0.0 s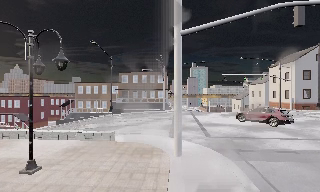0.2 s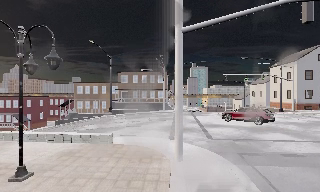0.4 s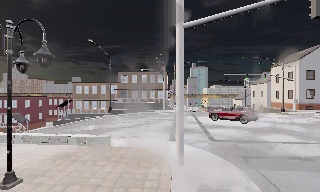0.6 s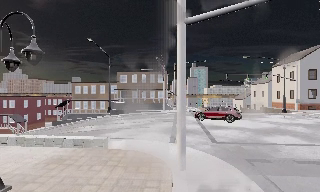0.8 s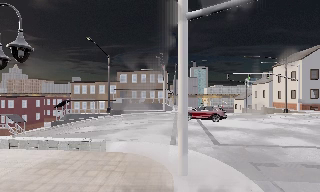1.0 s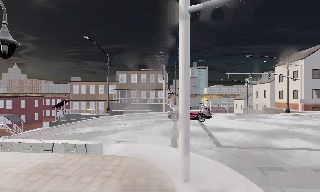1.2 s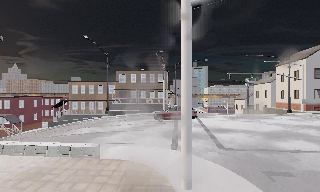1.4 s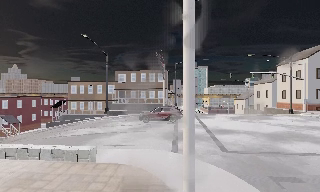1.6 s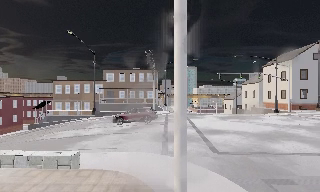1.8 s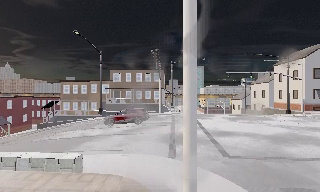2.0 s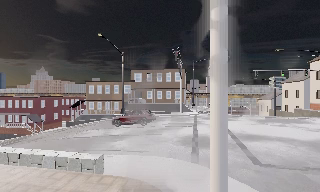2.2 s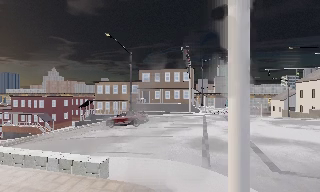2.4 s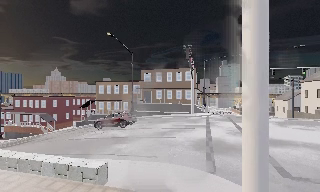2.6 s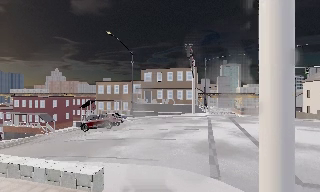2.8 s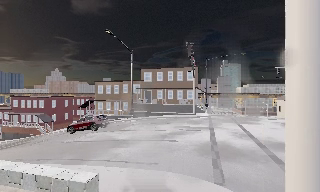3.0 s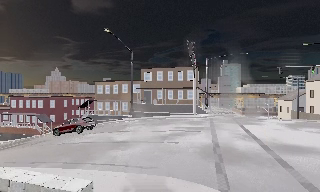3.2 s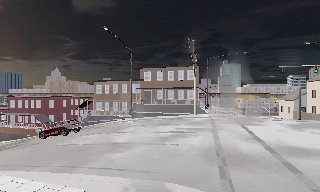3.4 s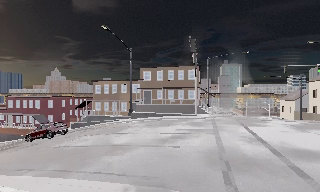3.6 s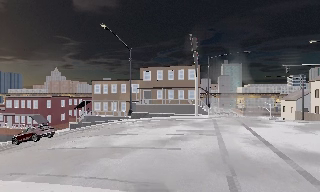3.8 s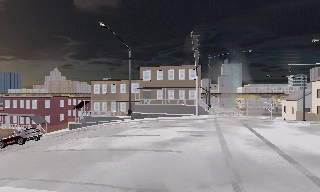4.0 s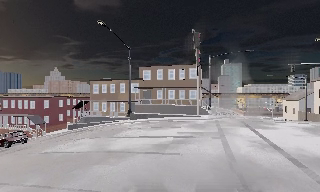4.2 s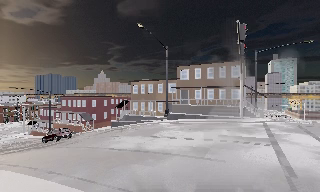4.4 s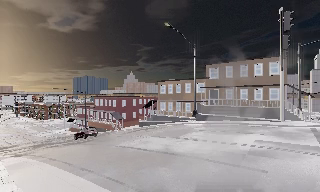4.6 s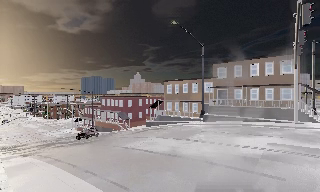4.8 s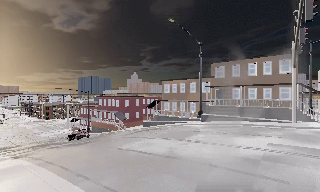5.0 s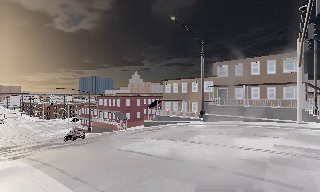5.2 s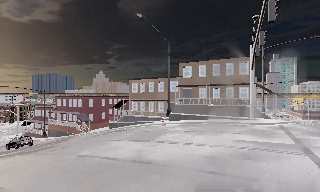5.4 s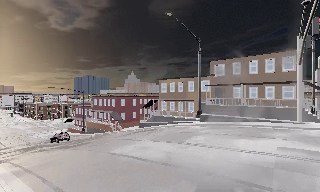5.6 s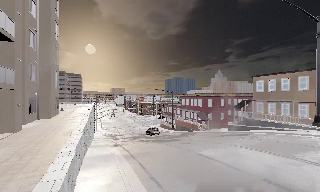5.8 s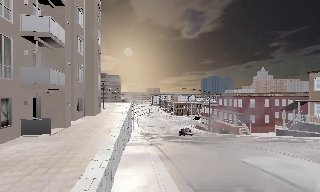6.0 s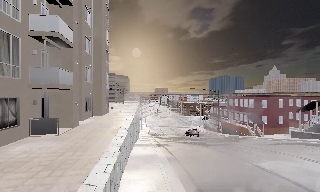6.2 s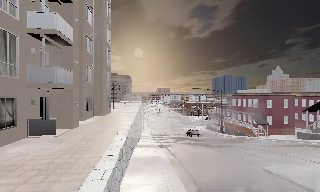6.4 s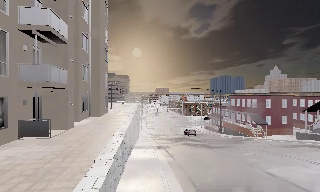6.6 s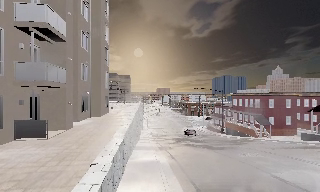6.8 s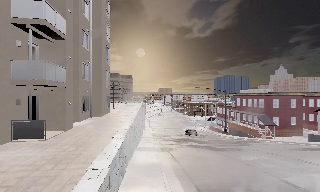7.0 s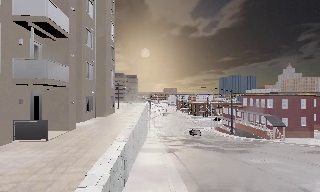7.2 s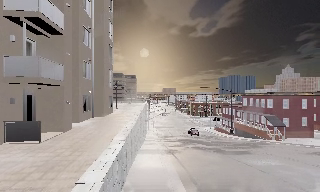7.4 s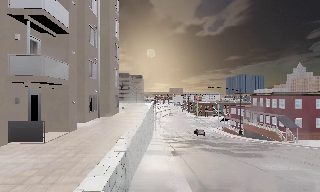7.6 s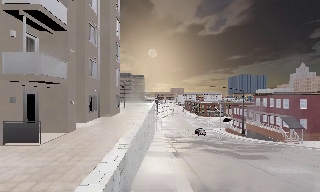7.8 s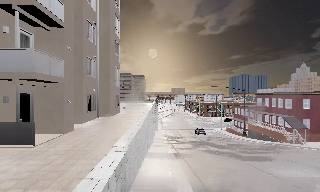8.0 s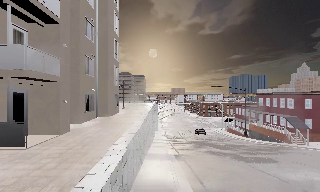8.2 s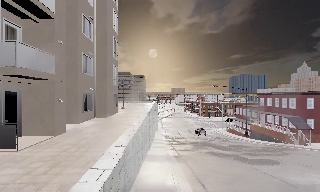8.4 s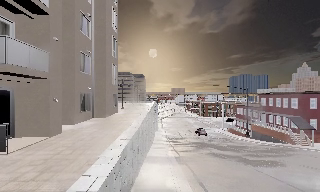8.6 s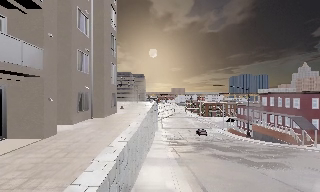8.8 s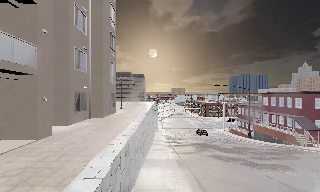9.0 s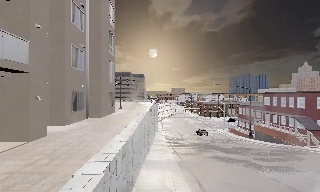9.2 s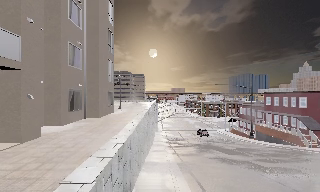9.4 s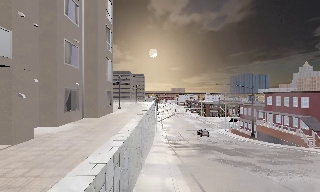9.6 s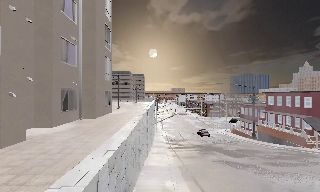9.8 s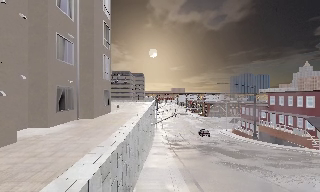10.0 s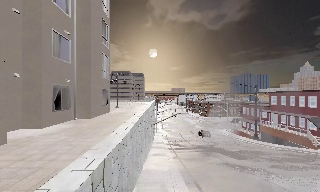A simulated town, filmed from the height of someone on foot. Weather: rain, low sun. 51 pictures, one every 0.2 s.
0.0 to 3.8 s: The camera travels forward, about 7 m, so what stands in front looms larger.
3.8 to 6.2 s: The scene slides to the right, as the camera pans about 70 degrees to its left. It travels forward, about 4.5 m.
6.2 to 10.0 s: The camera travels forward, about 7 m, so what stands in front looms larger.
The film runs forward here.
